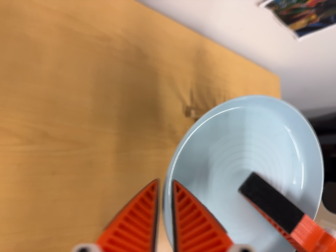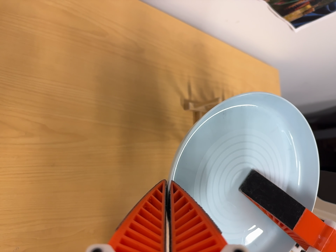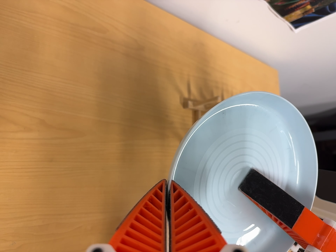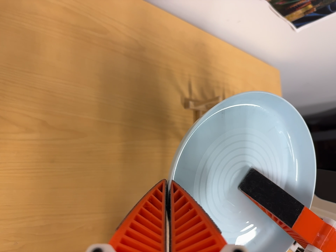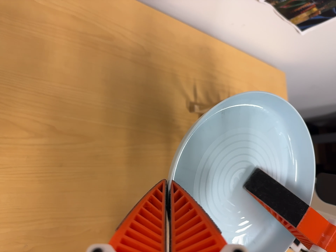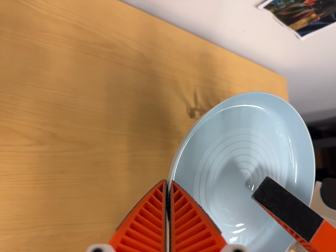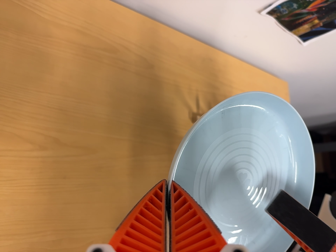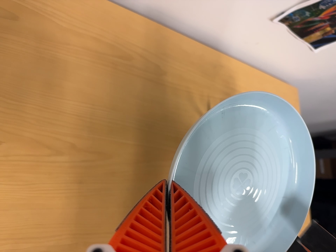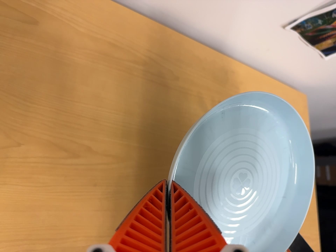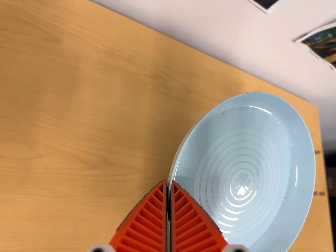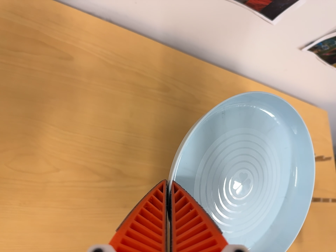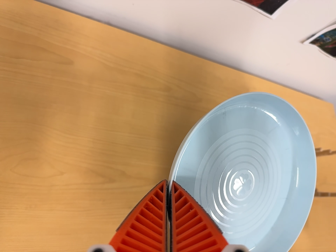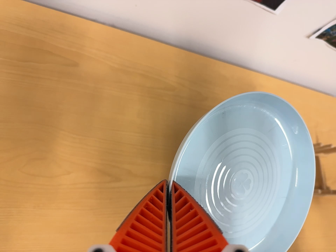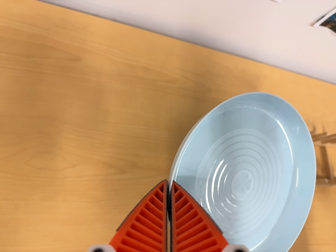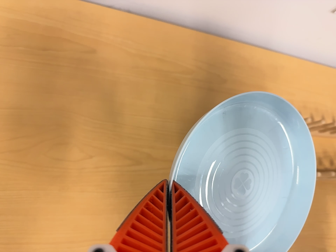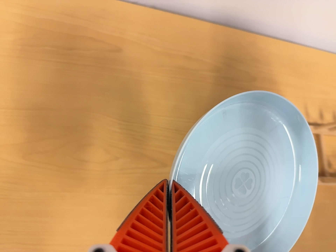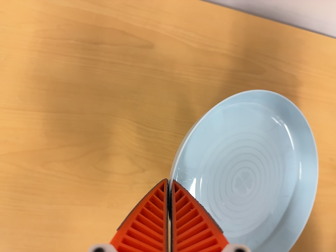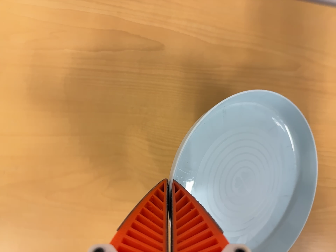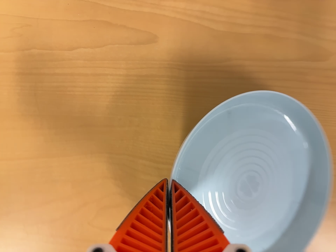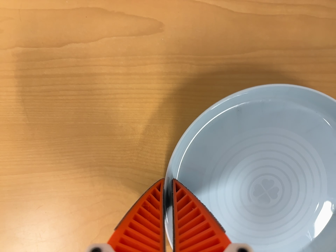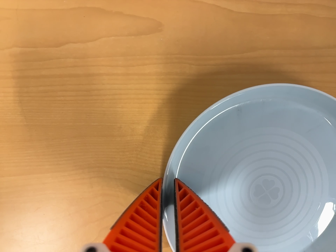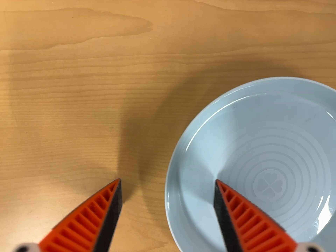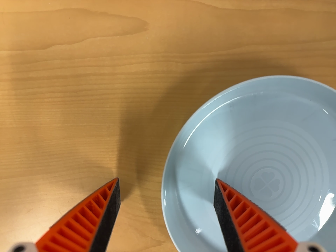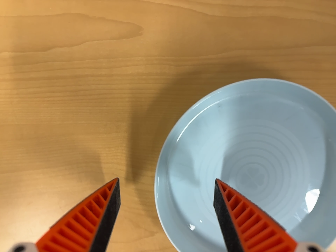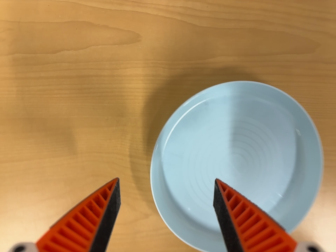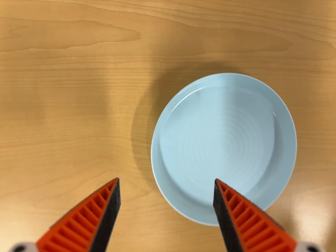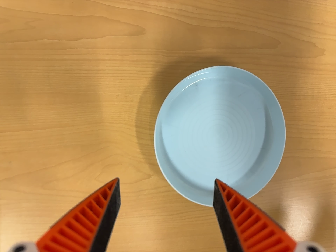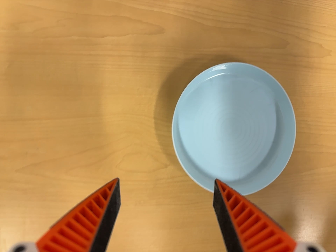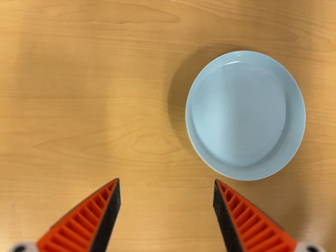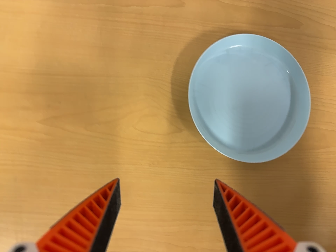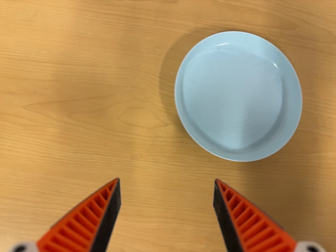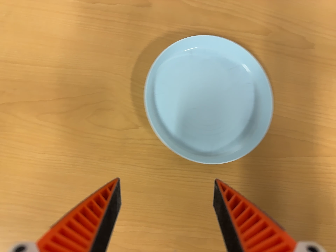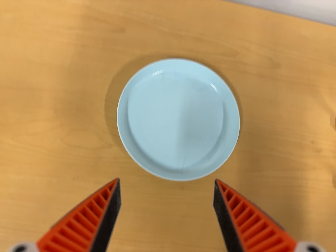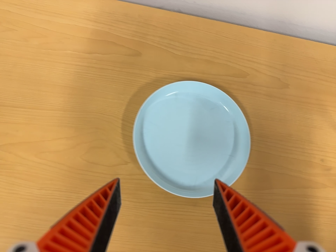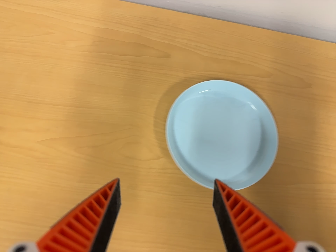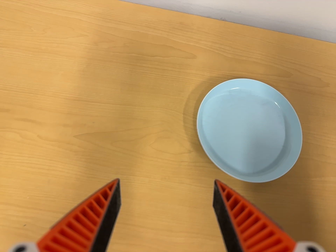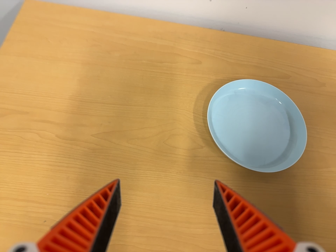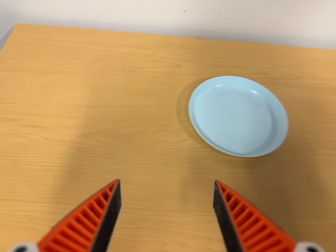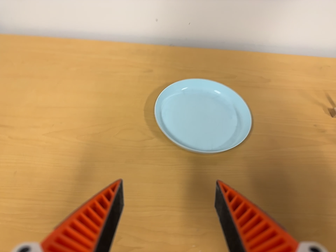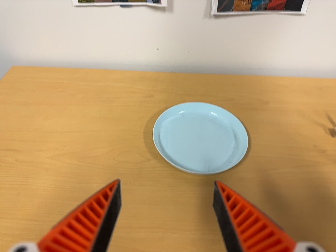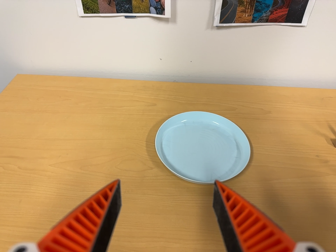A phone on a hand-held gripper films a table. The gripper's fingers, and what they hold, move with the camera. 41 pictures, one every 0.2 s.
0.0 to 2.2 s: The camera pans to its left by about 10 degrees. It travels backward, about 6 cm, so what stands in front gets smaller.
2.2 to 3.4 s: The scene slides to the right, as the camera pans about 20 degrees to its left. It travels forward and toward the top of its view, about 14 cm, so what stands in front looms larger. Its aim tips toward the bottom of its view by about 10 degrees.
3.4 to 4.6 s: The camera travels forward, toward the top of its view and to its right, about 12 cm, so what stands in front looms larger. Its aim tips toward the bottom of its view by about 10 degrees.
4.6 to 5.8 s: The camera travels toward the bottom of its view and backward, about 22 cm. Its aim tips toward the top of its view by about 15 degrees.
5.8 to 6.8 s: The camera travels backward, about 7 cm, so what stands in front gets smaller. Its aim tips toward the top of its view by about 10 degrees, and the scene shifts downward.
6.8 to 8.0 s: The camera travels toward the bottom of its view and backward, about 20 cm. Its aim tips toward the top of its view by about 30 degrees.
The film runs backward here.
